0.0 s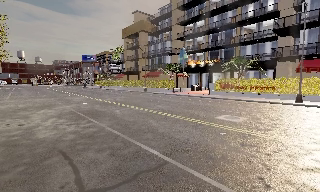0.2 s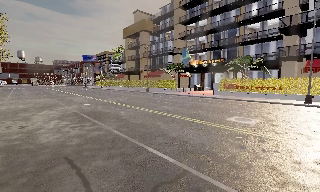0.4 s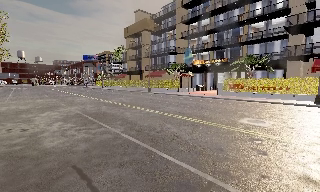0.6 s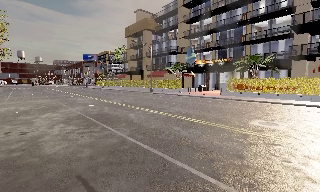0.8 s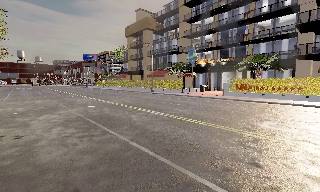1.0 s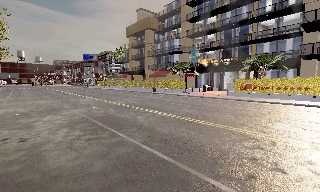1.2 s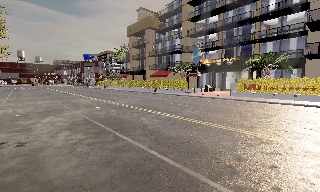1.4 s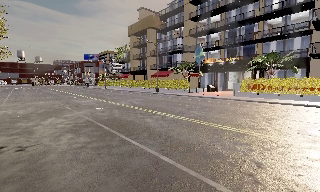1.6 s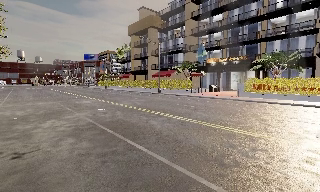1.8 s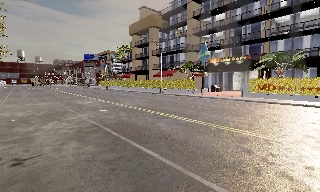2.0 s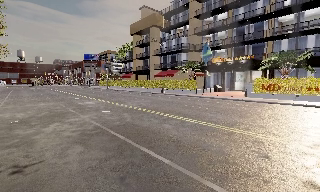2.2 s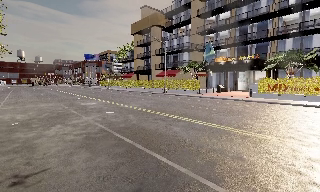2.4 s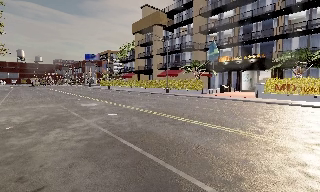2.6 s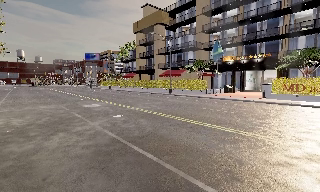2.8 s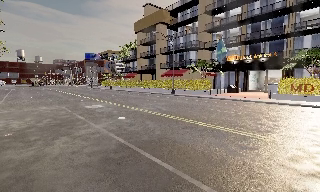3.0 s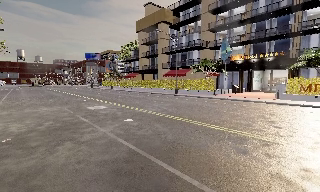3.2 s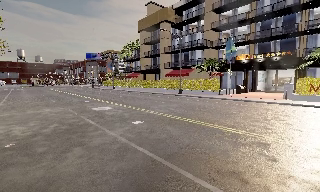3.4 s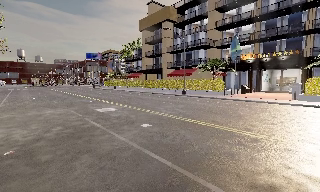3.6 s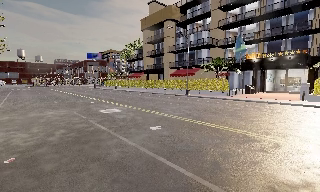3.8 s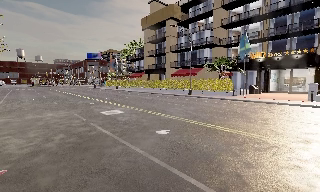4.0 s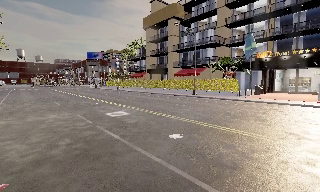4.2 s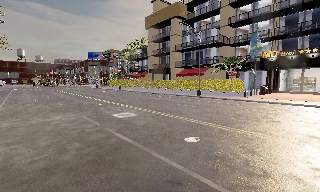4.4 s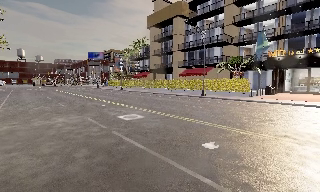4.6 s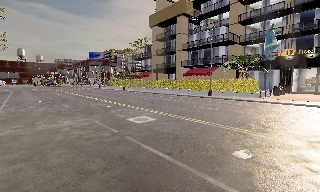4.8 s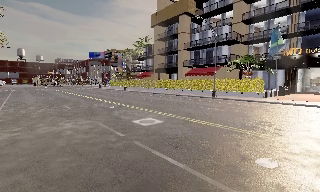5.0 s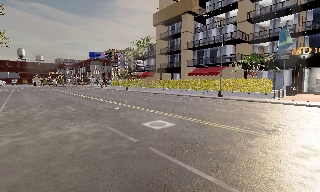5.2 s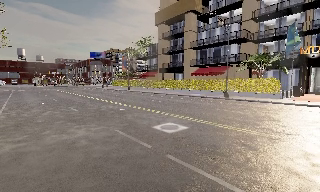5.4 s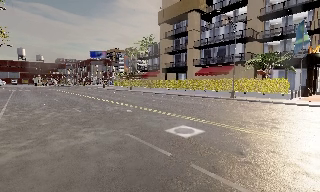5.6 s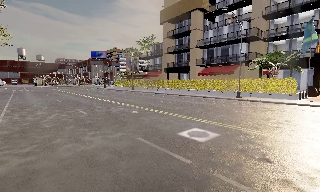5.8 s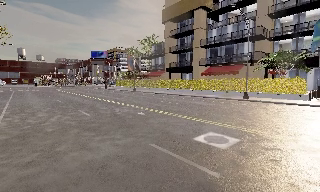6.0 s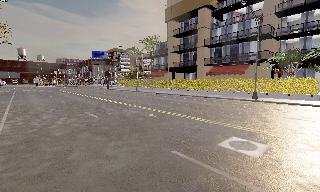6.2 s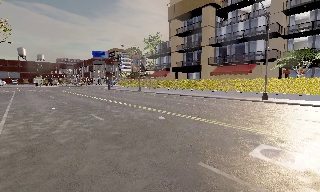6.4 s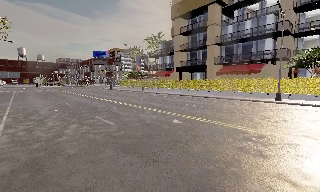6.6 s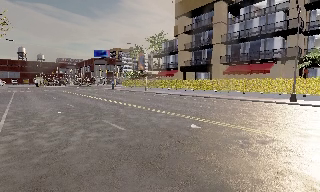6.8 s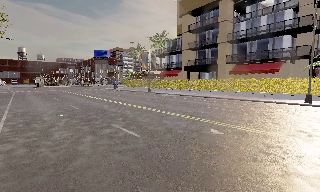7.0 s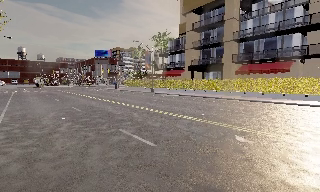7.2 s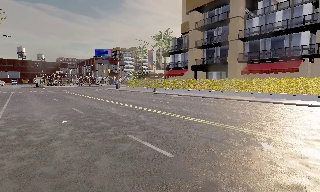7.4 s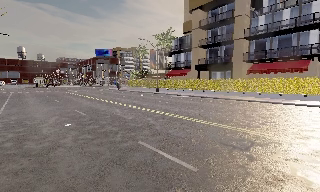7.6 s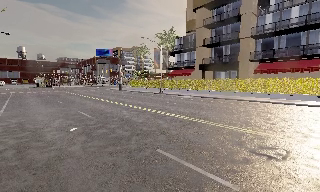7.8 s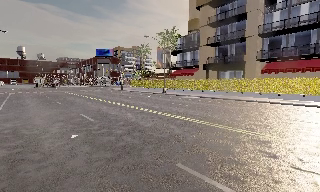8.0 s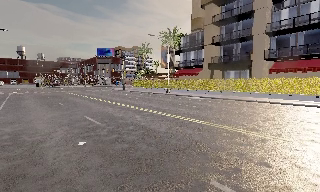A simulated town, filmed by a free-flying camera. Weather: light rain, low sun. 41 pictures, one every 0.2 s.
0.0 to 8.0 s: The camera travels forward and to its left, about 25 m, so what stands in front looms larger. It gains speed.
The film runs backward here.
